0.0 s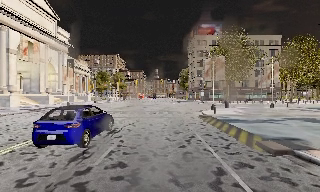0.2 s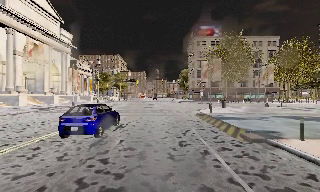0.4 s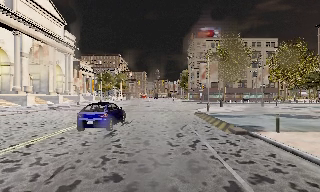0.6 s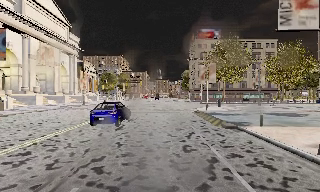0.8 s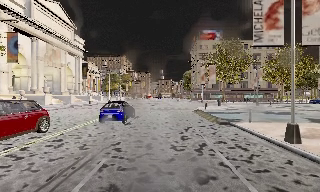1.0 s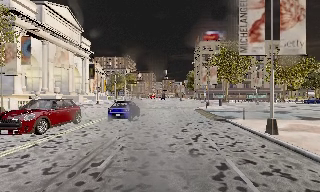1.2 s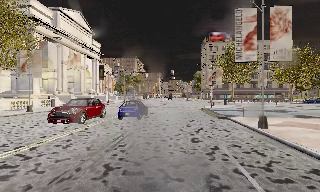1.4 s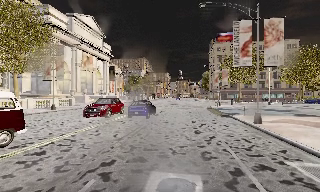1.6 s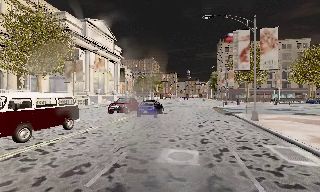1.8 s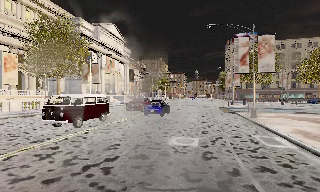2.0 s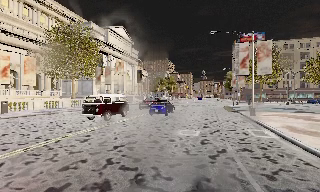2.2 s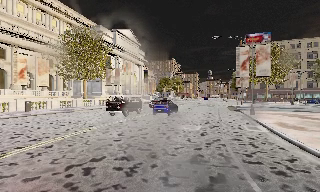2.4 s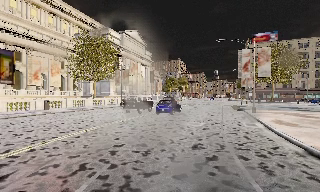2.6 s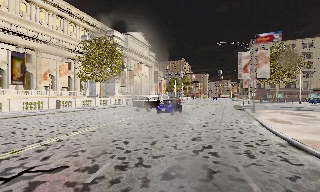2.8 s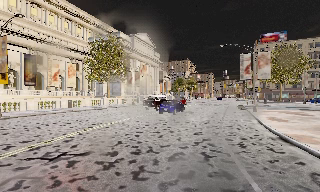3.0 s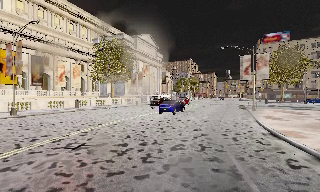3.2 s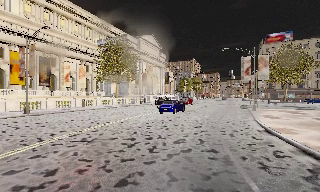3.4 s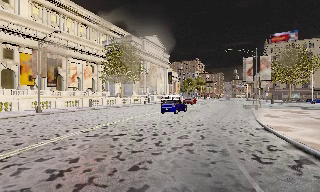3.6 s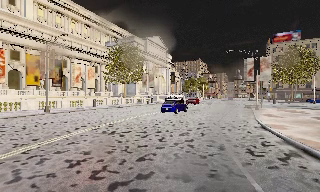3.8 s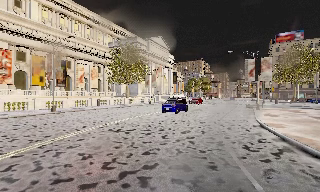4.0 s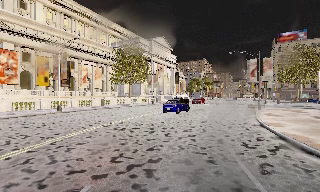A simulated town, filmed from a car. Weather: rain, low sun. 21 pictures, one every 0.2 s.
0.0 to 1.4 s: The camera travels backward, about 10 m, so what stands in front gets smaller.
1.4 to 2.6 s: The scene slides to the right, as the camera pans about 15 degrees to its left. It travels backward, about 9 m, so what stands in front gets smaller.
2.6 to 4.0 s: The camera travels backward, about 5 m, so what stands in front gets smaller. It loses speed.
The film runs backward here.
